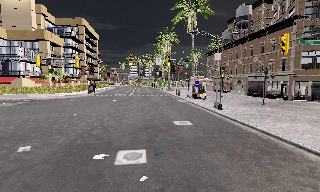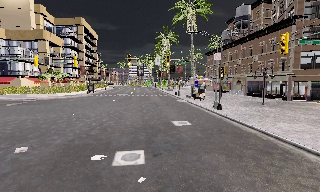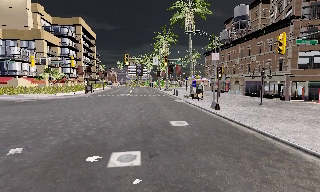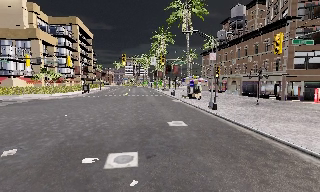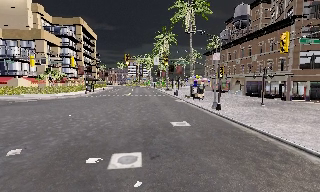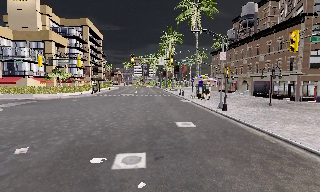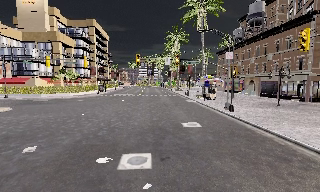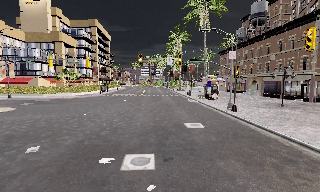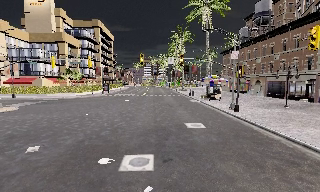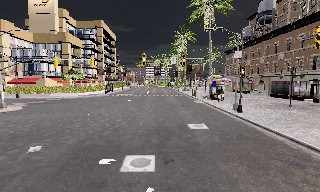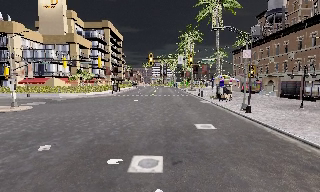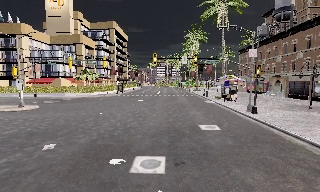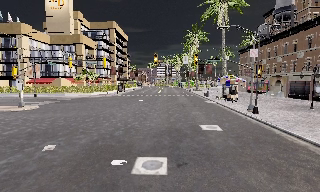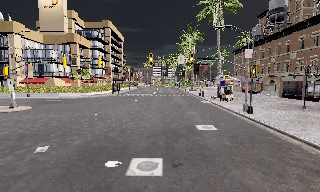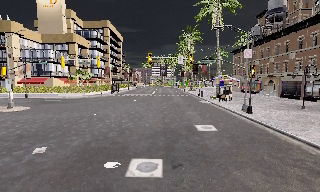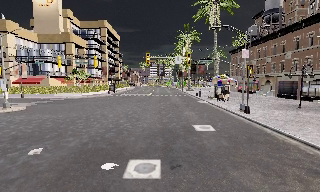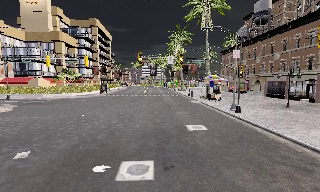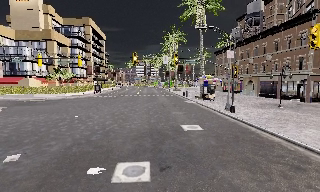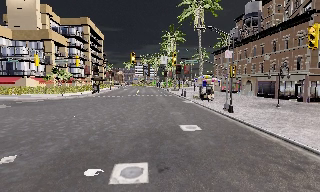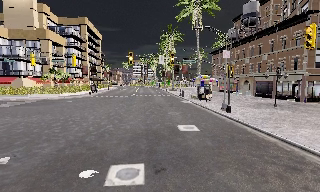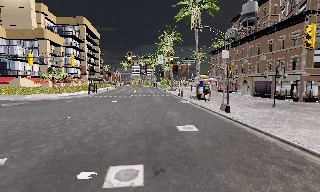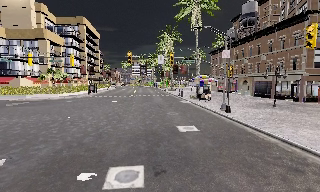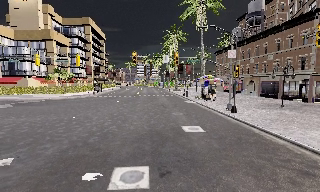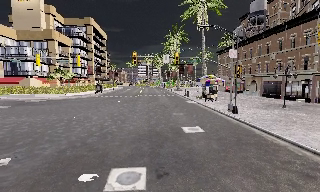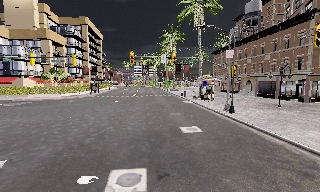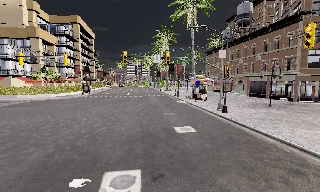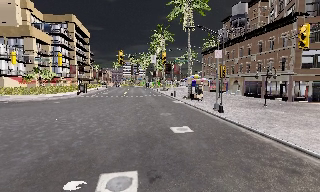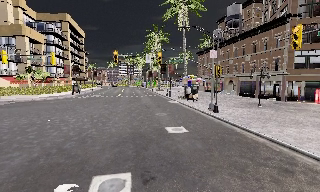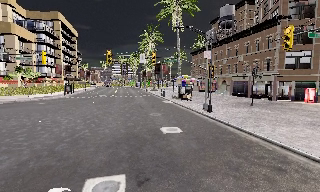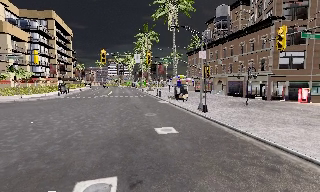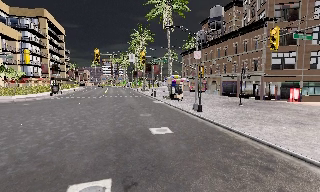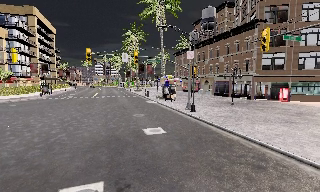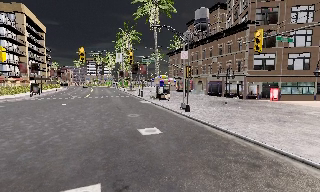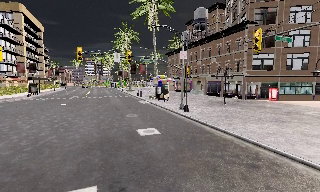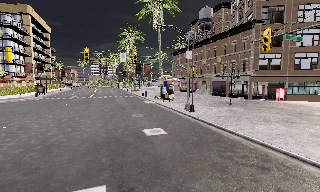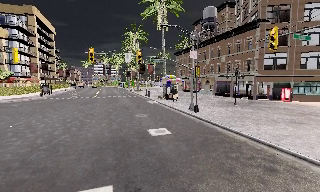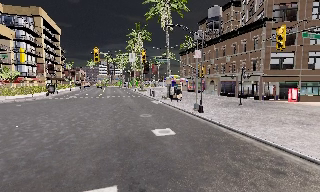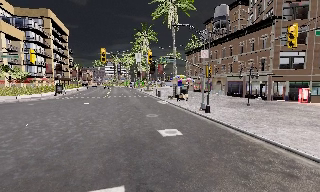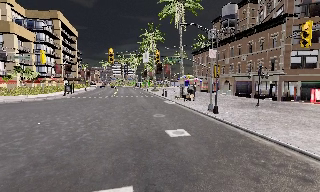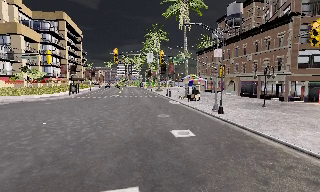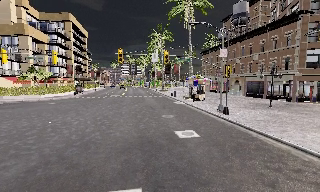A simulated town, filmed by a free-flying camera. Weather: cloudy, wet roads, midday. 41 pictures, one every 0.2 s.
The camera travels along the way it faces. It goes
forward.
0.0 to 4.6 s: The camera travels forward, about 1.5 m, so what stands in front looms larger.
4.6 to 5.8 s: The camera pans to its right, which is clockwise from overhead, by about 10 degrees.
5.8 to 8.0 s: The camera travels forward and to its left, about 1 m, so what stands in front looms larger.
The film runs forward here.
